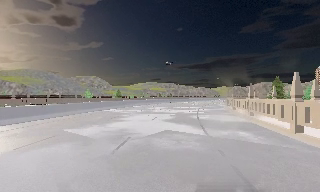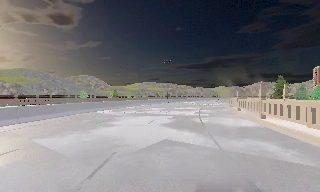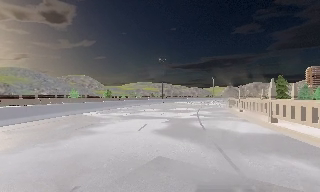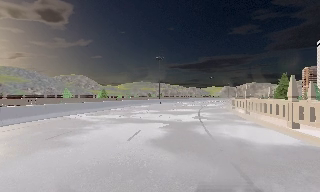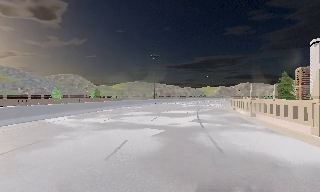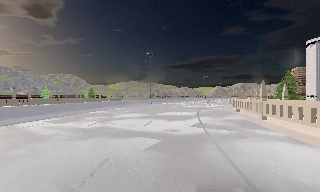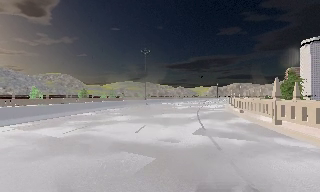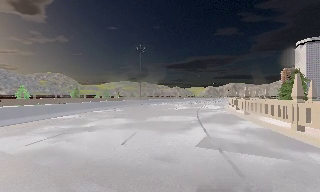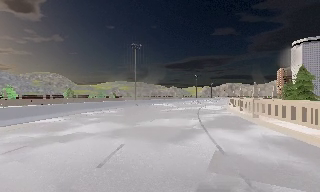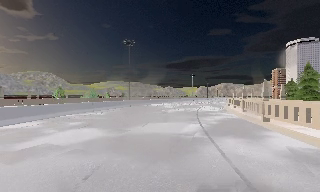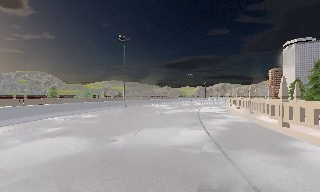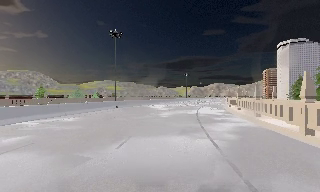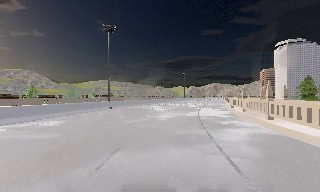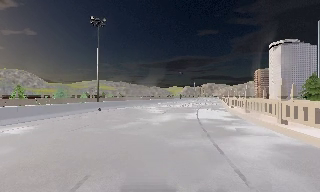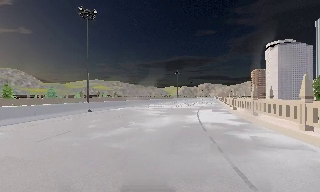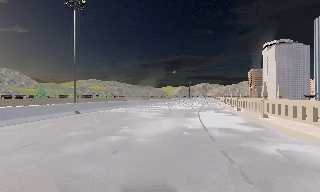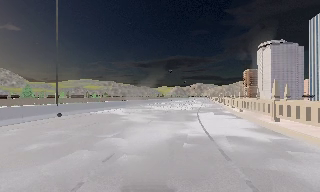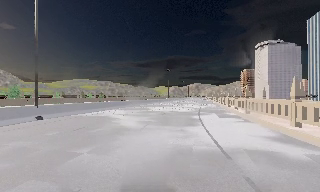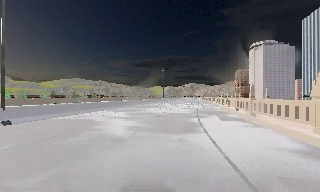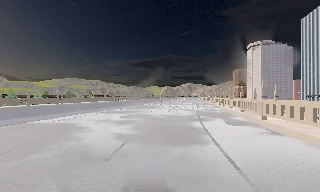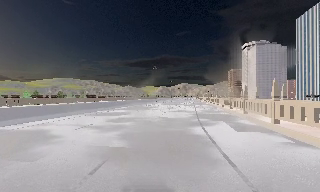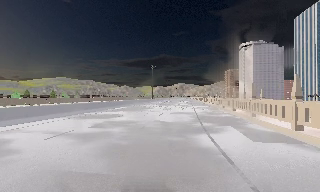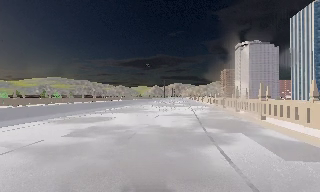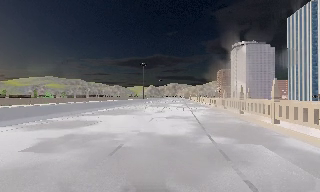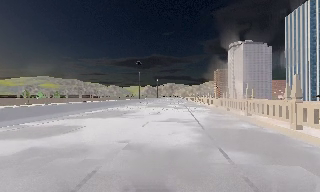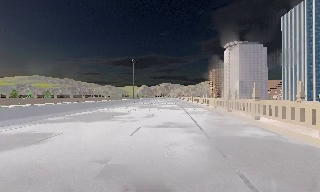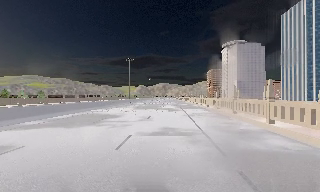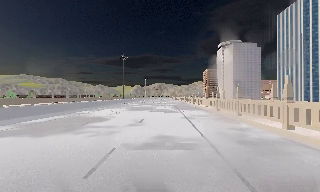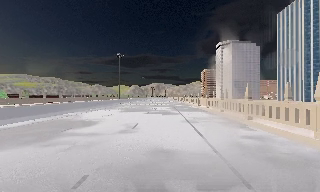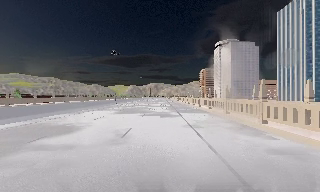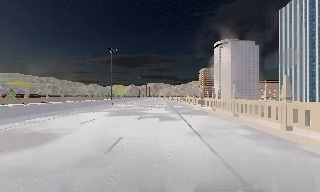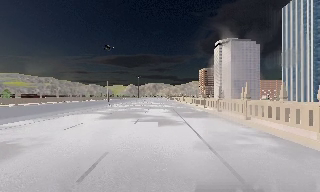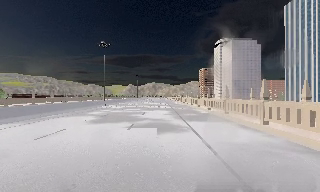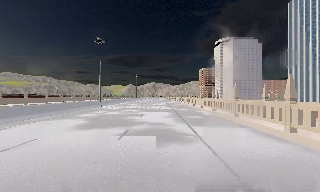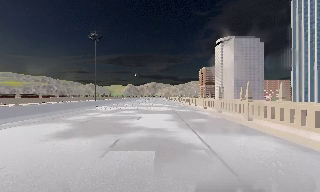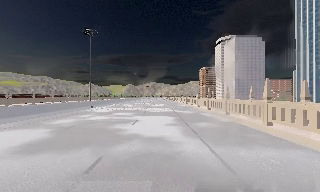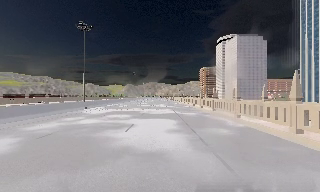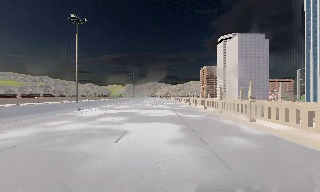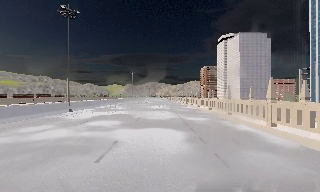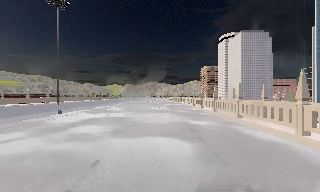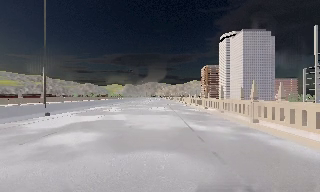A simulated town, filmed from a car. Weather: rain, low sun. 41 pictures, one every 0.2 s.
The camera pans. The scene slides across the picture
to the left.
The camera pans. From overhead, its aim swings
clockwise.
0.0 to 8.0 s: The scene slides to the left, as the camera pans about 35 degrees to its right. It travels forward, about 75 m.
The film runs forward here.
